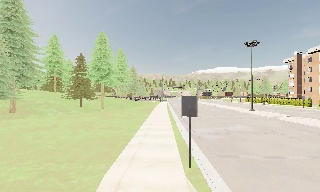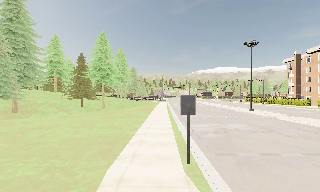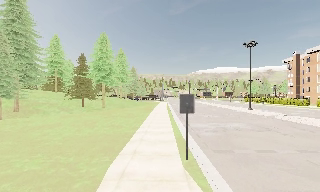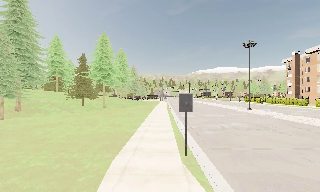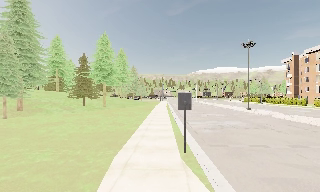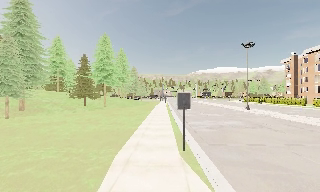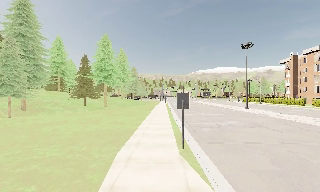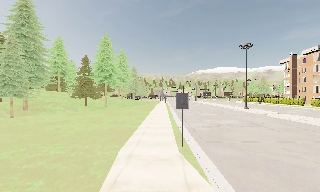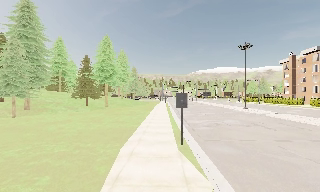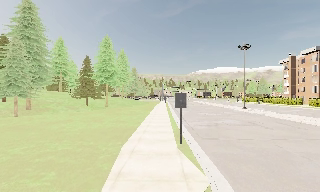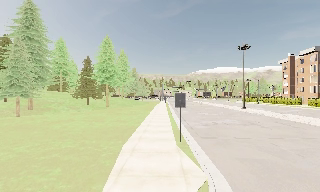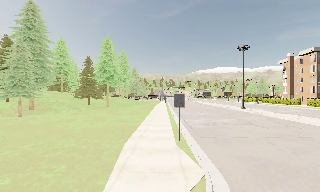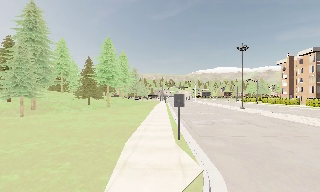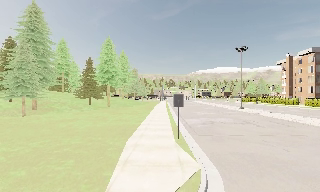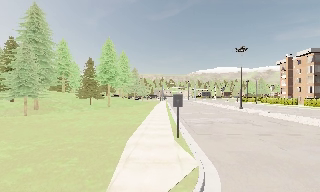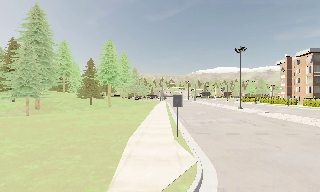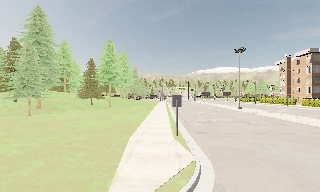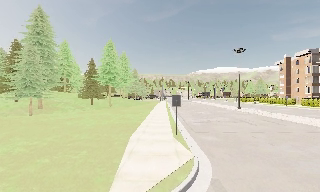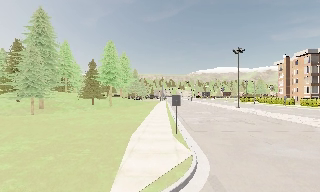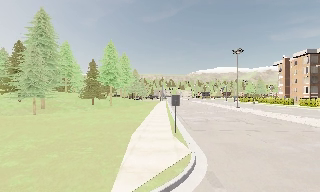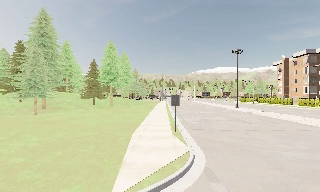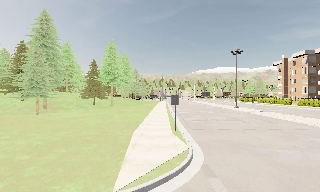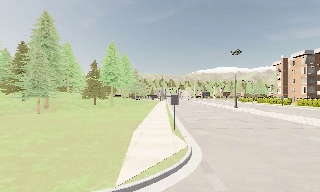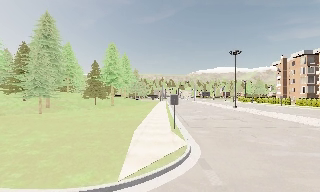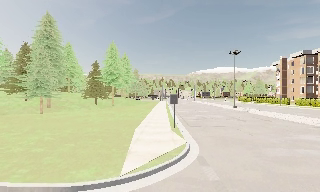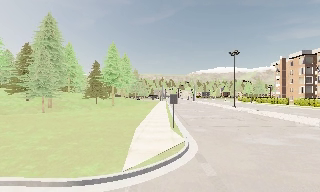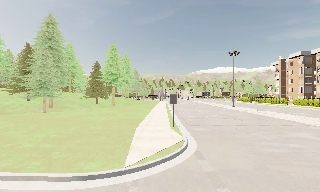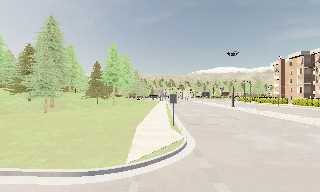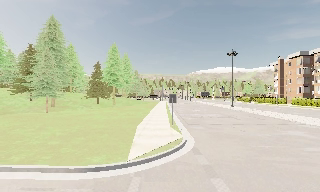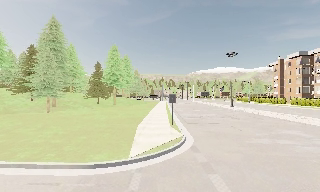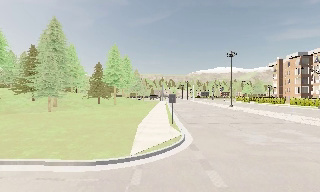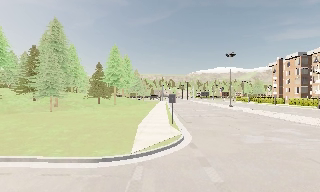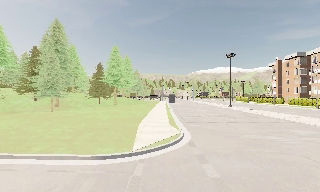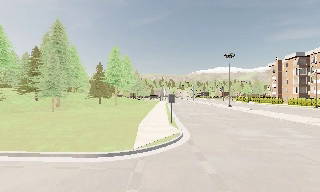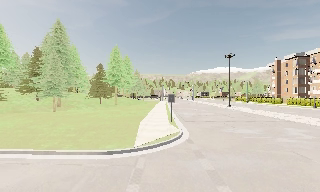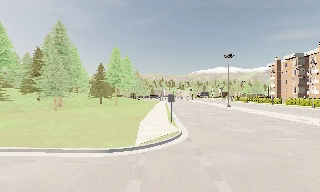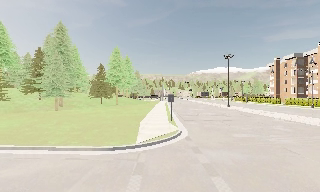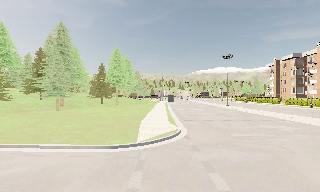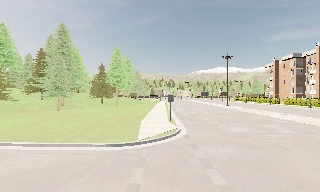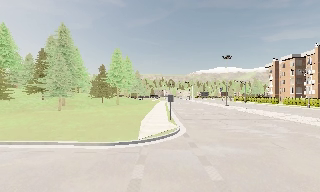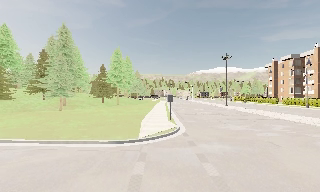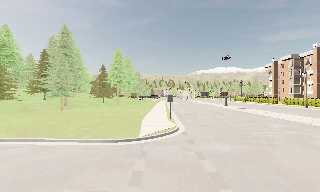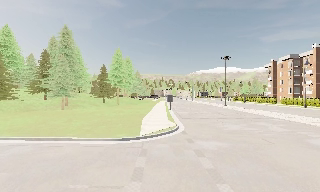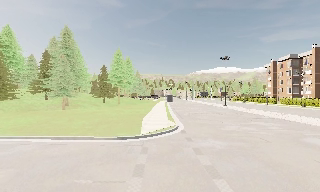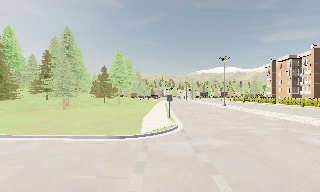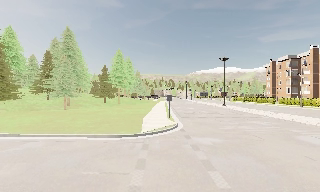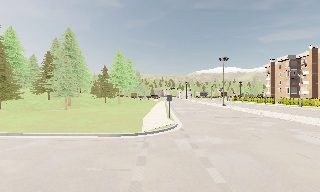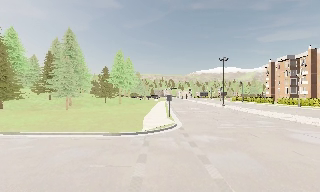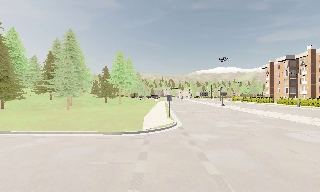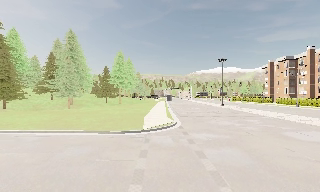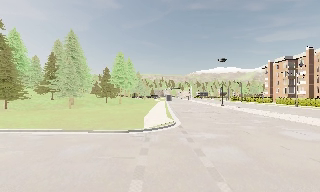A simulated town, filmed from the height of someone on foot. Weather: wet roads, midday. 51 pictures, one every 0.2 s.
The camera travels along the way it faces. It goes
backward.
0.0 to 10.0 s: The camera travels backward, about 13 m, so what stands in front gets smaller.
The film runs backward here.
